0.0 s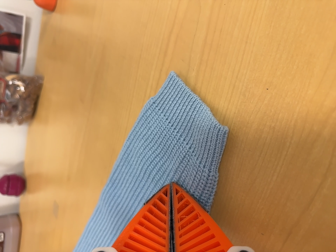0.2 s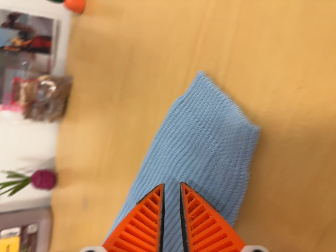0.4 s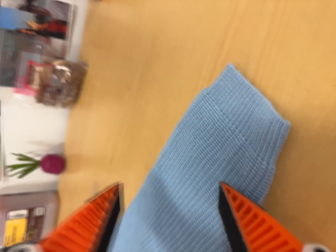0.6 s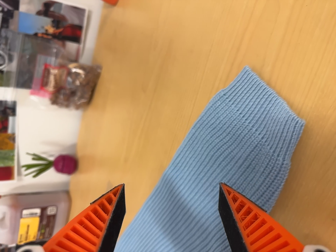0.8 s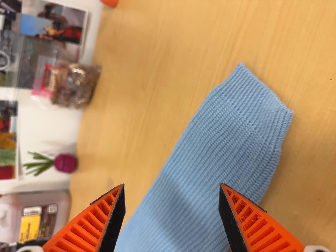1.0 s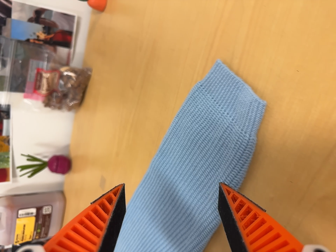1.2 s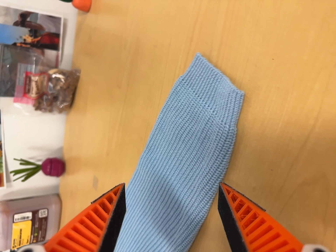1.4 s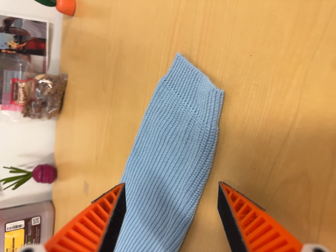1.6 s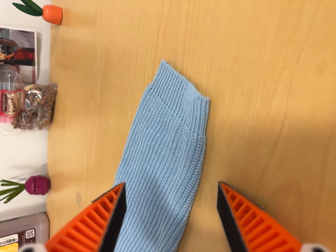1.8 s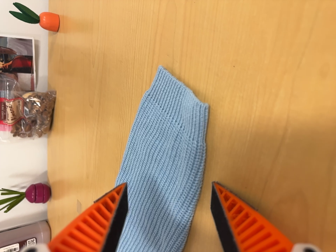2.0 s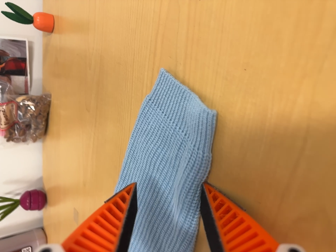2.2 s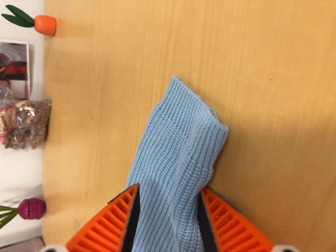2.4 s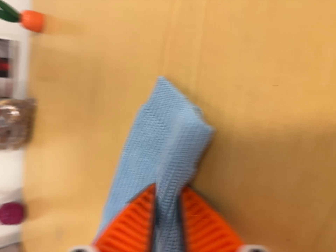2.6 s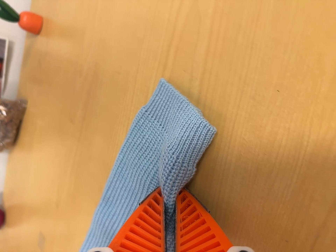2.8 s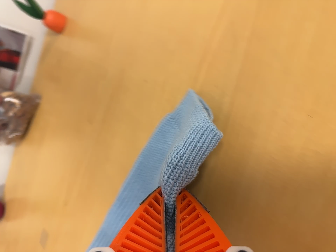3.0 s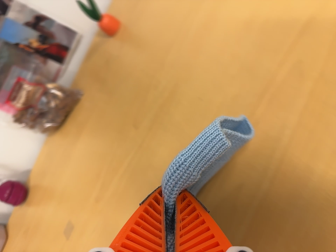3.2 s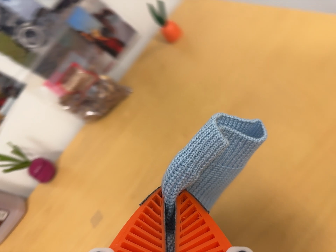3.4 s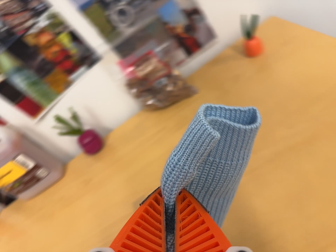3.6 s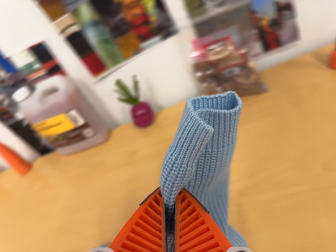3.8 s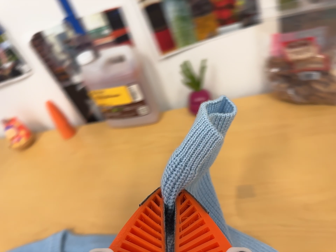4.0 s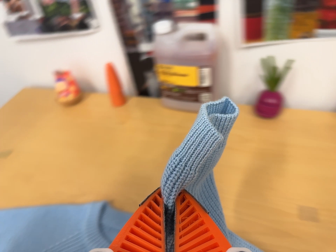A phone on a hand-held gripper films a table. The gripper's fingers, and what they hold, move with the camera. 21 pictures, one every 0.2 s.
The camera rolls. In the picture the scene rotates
clockwise.
0.0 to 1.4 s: The camera travels backward, about 5 cm, so what stands in front gets smaller.
1.4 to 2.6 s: The camera travels forward, about 6 cm, so what stands in front looms larger.
2.6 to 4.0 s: The camera swings to its left by about 20 degrees, and the scene slides to the right. It travels to its left, about 50 cm, so close, fixed things drift to the right. It rolls about its line of sight by about 85 degrees, and the scene rotates clockwise.
The film runs forward here.
